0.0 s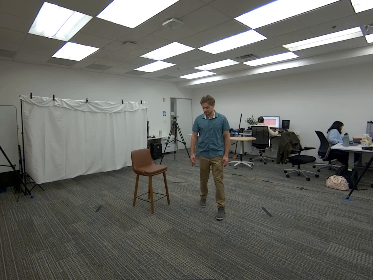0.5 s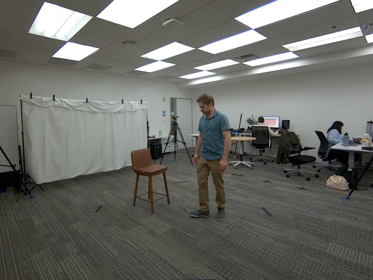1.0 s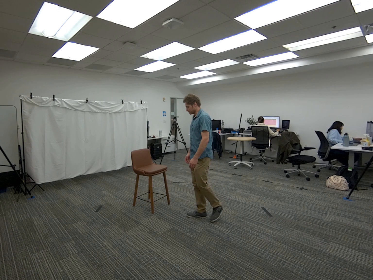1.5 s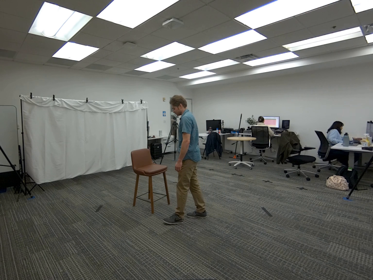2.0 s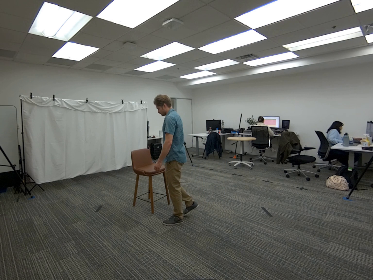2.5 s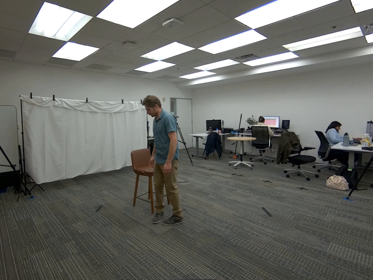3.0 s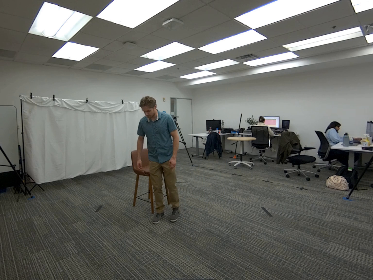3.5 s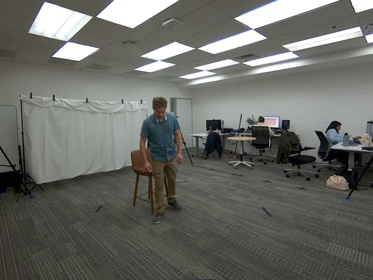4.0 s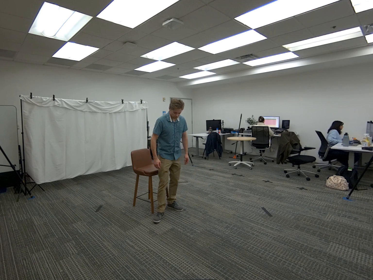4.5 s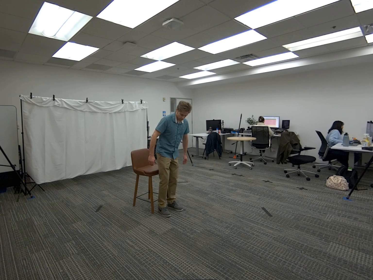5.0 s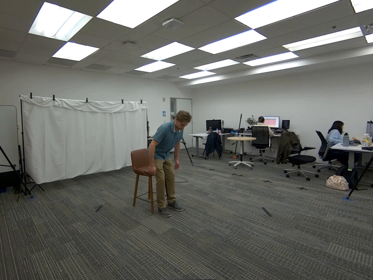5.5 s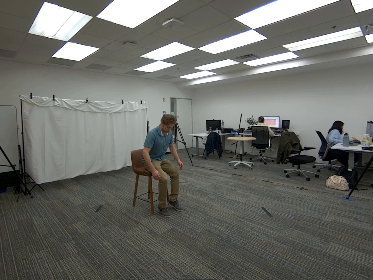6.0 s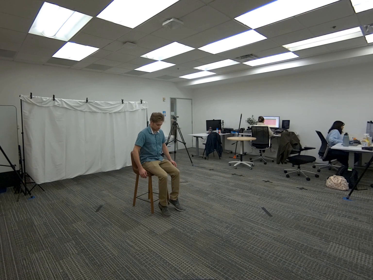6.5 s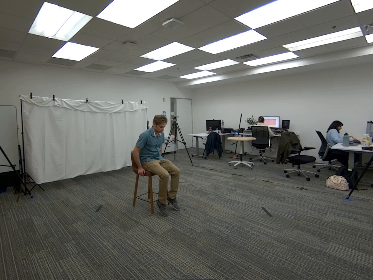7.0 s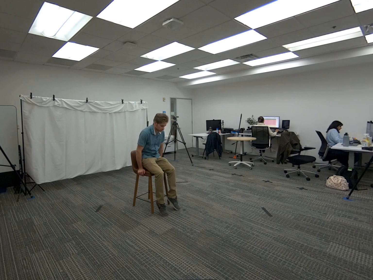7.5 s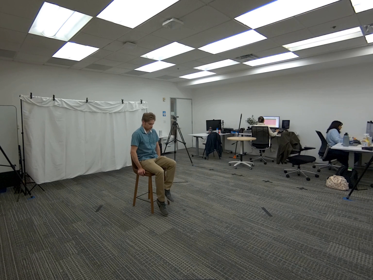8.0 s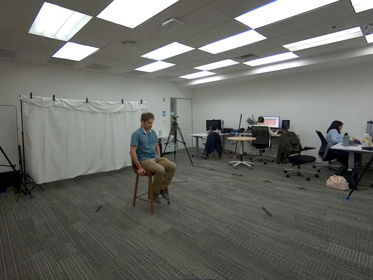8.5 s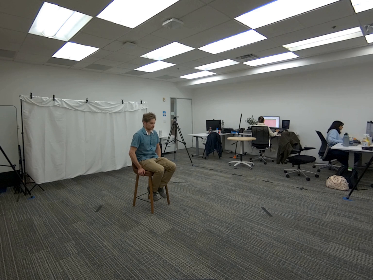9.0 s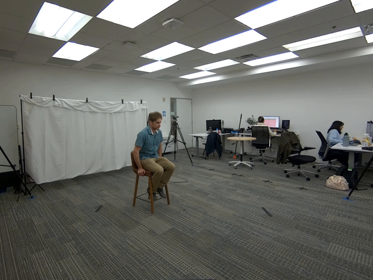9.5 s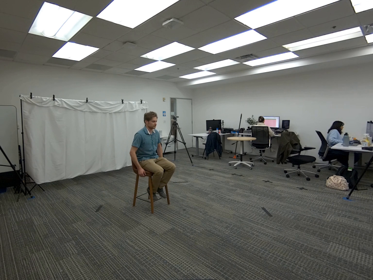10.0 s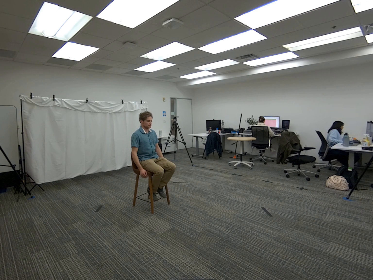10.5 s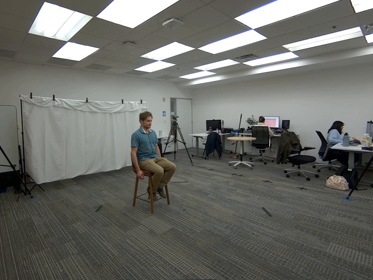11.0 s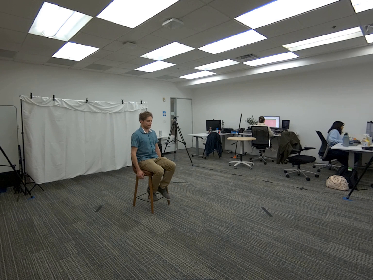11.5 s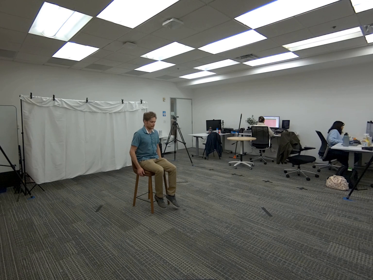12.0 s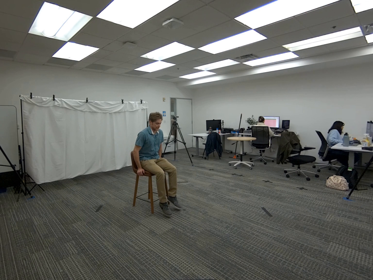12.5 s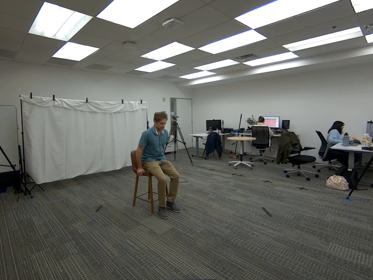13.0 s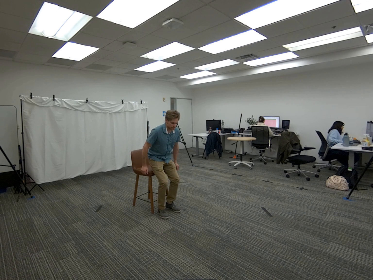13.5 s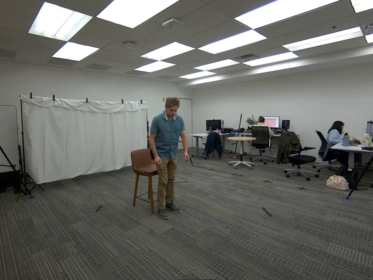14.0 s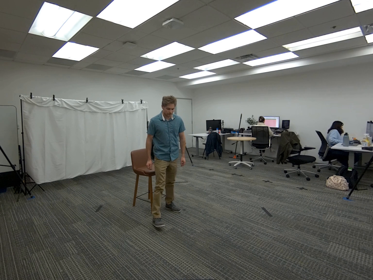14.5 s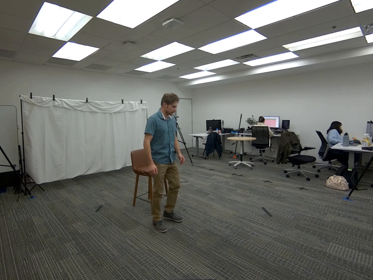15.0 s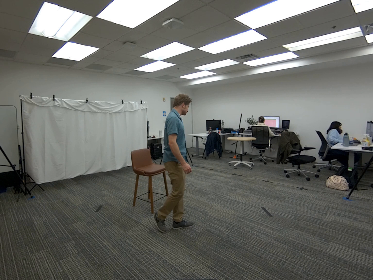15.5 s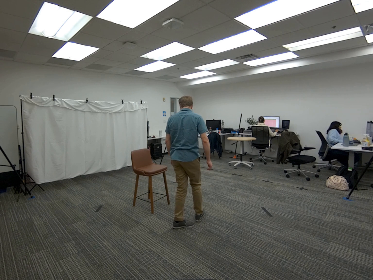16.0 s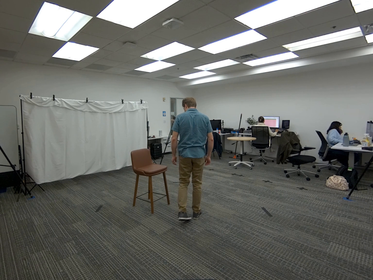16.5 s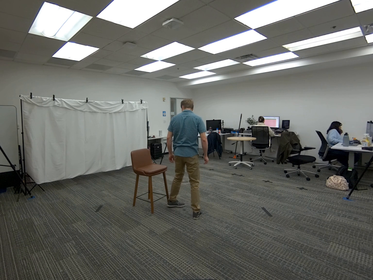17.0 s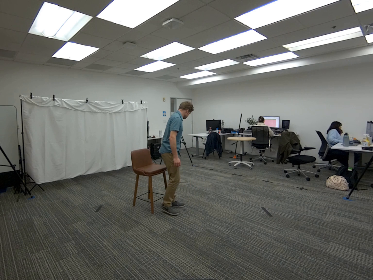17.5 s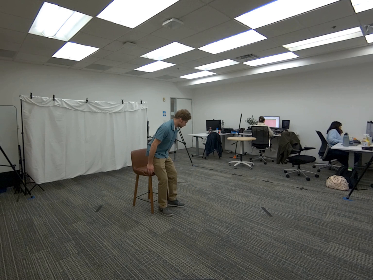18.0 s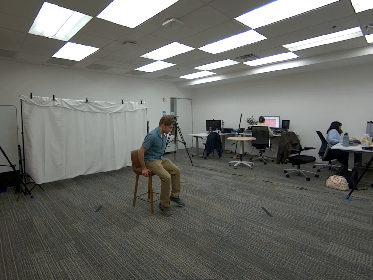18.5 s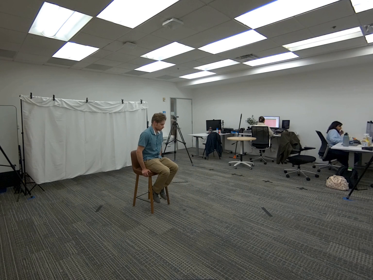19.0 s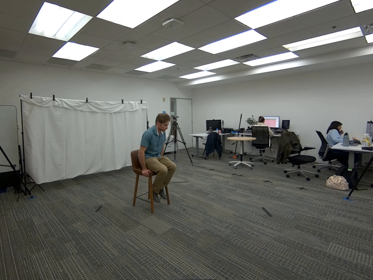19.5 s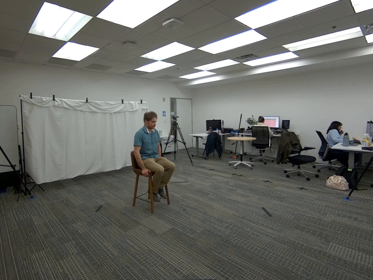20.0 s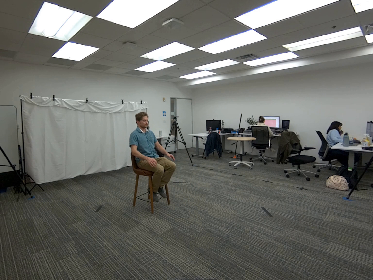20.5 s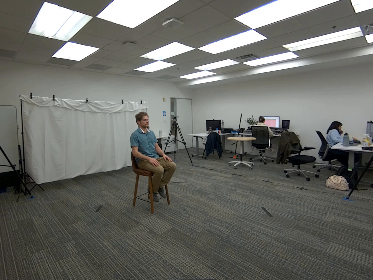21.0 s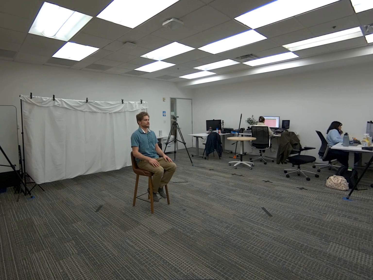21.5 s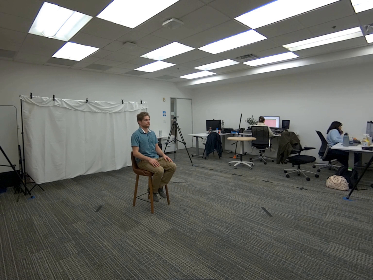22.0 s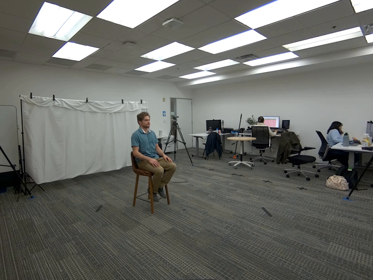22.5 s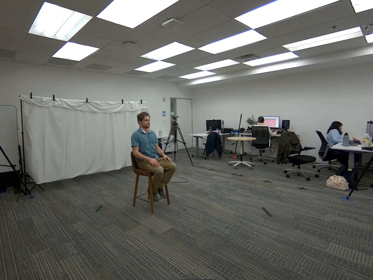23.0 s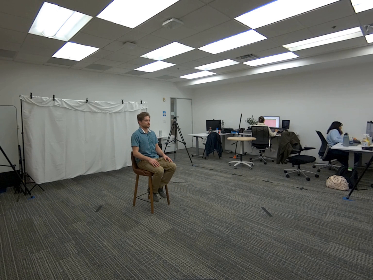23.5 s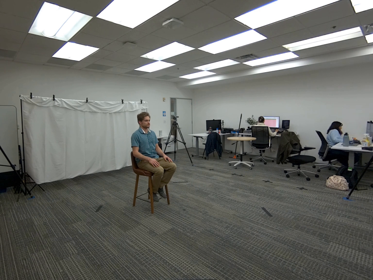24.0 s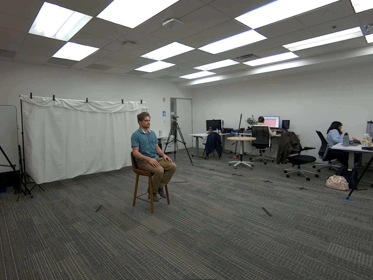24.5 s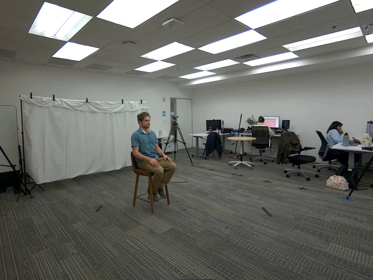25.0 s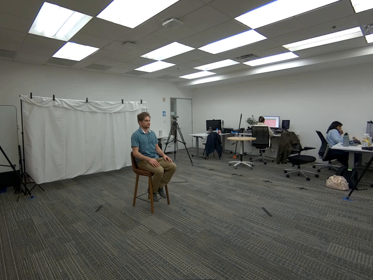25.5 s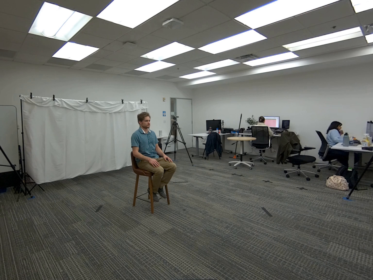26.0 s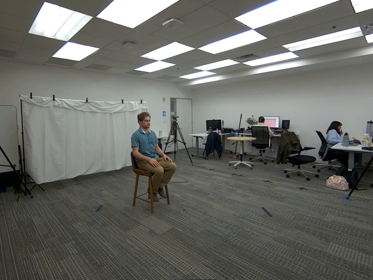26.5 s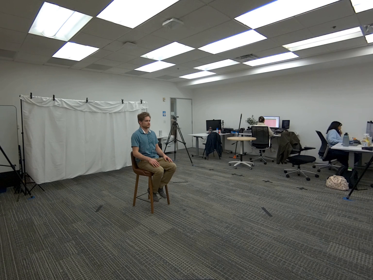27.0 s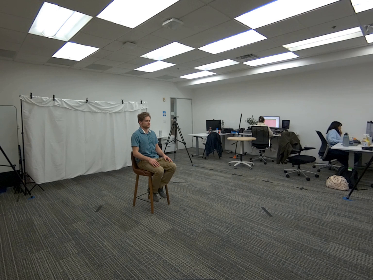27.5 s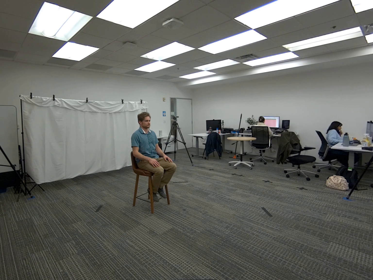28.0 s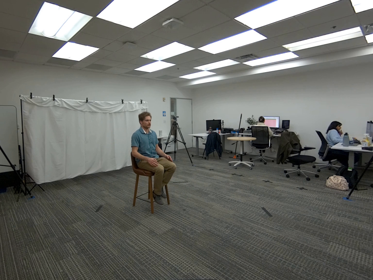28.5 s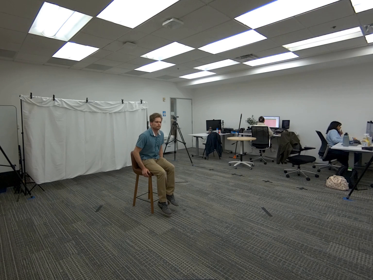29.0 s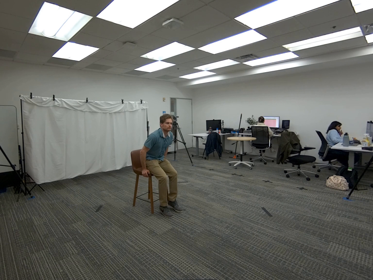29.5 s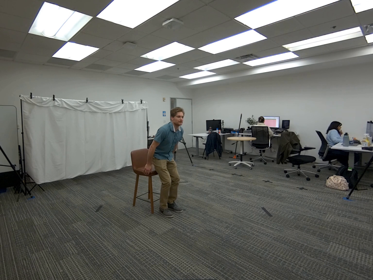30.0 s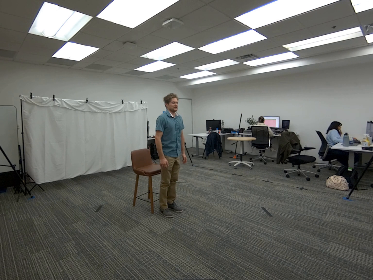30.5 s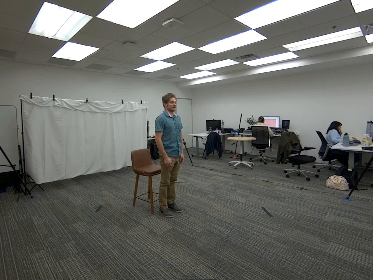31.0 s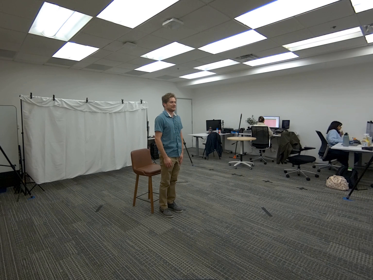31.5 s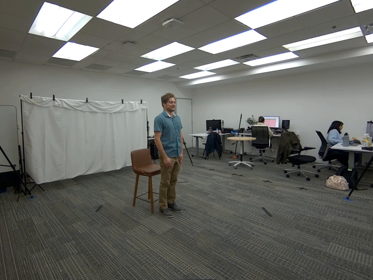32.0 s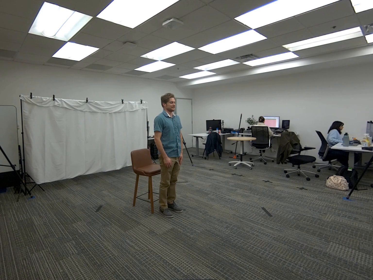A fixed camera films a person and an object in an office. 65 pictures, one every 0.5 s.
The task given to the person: Walk over to the tall bar stool and sit down and stand up.
